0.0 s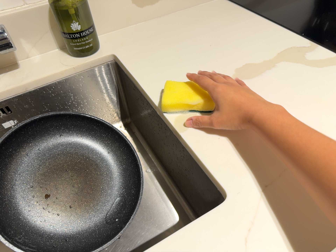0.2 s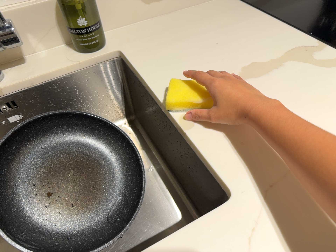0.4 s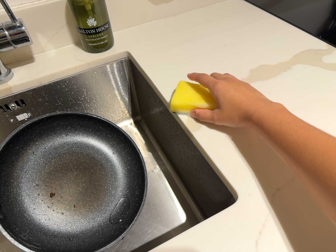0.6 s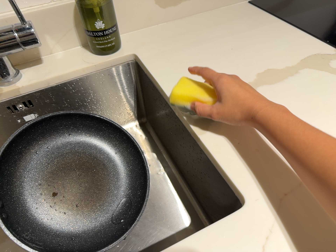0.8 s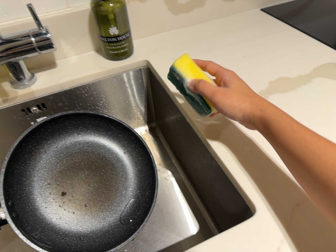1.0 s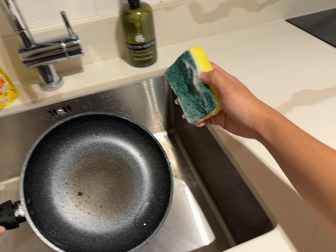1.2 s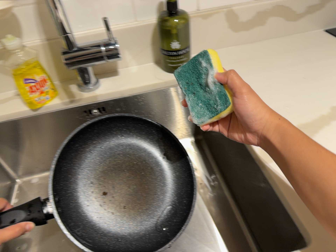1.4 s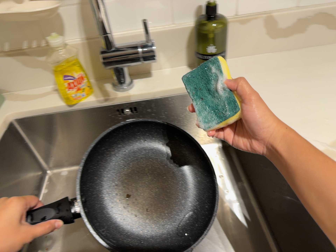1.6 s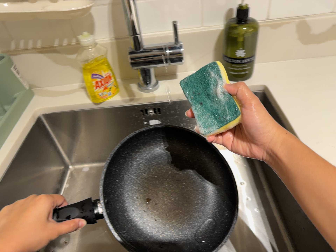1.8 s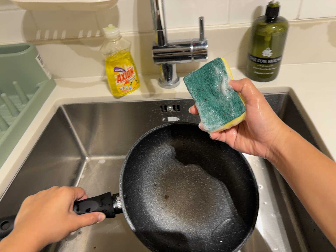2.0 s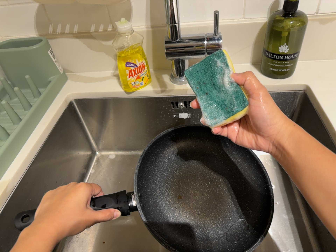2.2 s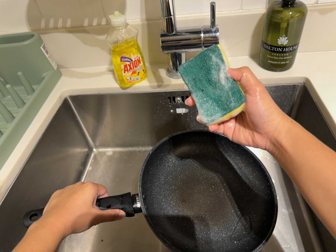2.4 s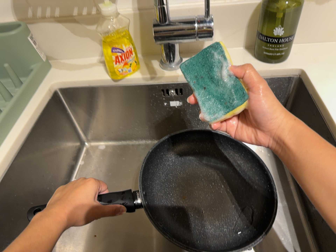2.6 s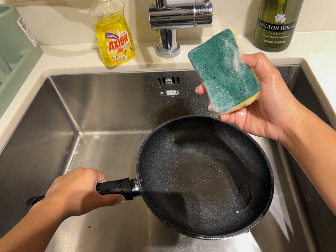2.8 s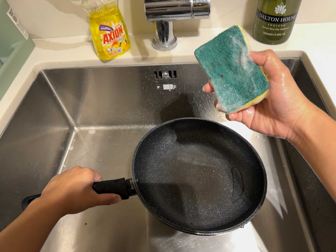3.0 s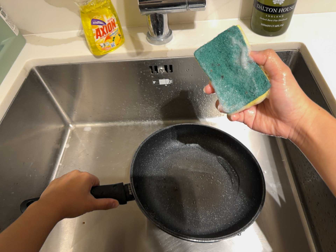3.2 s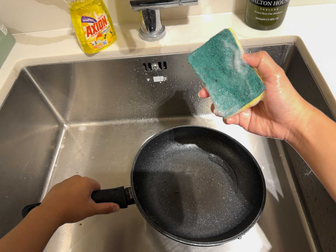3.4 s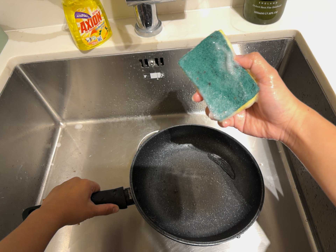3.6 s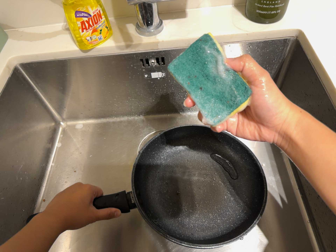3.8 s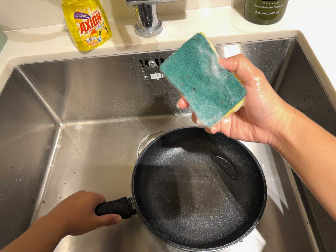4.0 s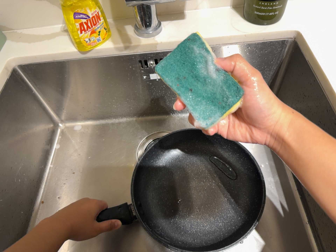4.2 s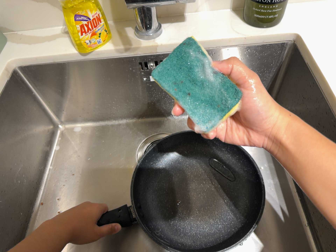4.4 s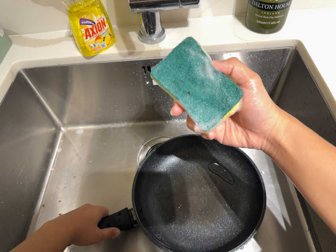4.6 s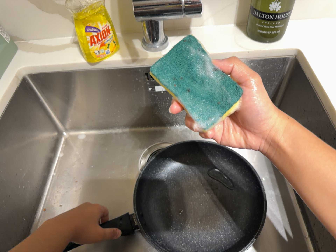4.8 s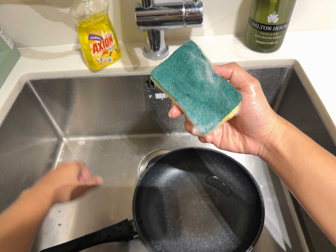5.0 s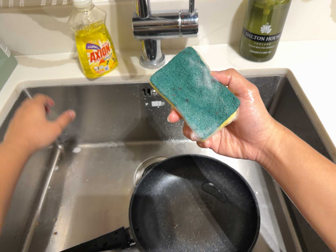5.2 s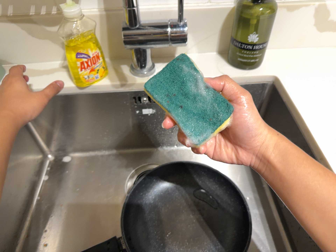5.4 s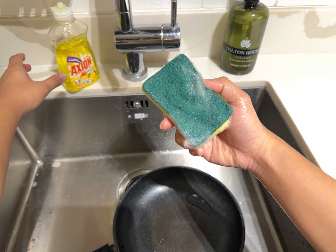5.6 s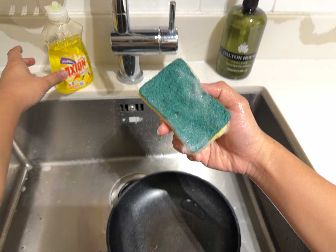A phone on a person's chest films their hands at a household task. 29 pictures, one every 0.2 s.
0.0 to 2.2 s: The camera pans to its left by about 25 degrees. It travels to its left, about 10 cm, so close, fixed things drift to the right. It rolls about its line of sight by about 20 degrees, and the scene rotates clockwise.
2.2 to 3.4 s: The camera travels forward, about 7 cm, so what stands in front looms larger. Its aim tips toward the bottom of its view by about 10 degrees, and the scene shifts upward.
3.4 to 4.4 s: The camera keeps its place and its aim.
4.4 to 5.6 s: The camera shifts only a little, or ends up much as it began.
The film runs forward here.
